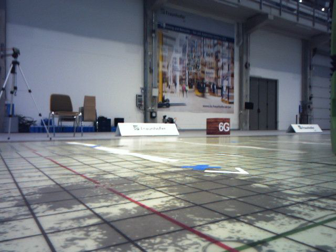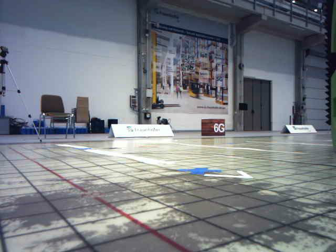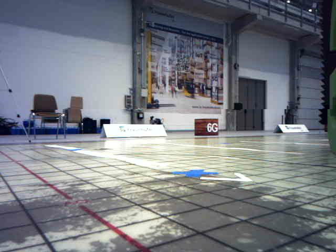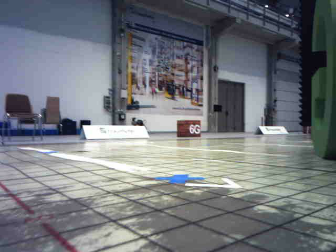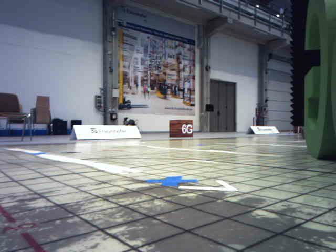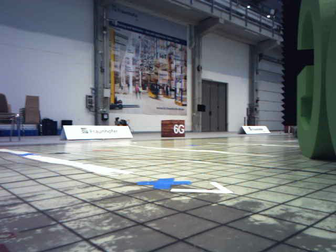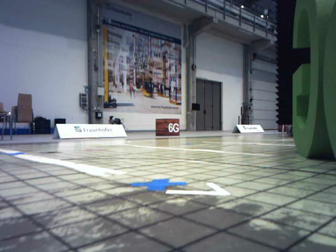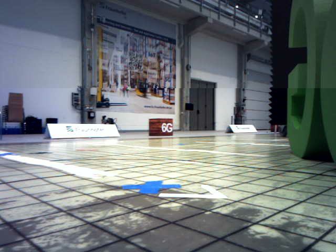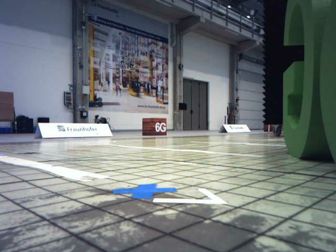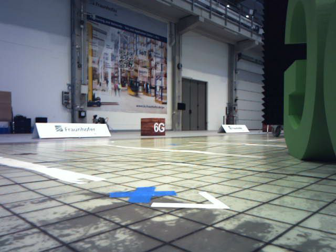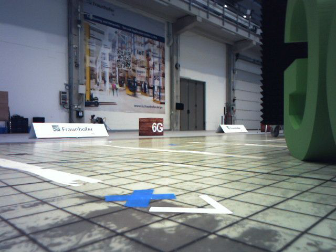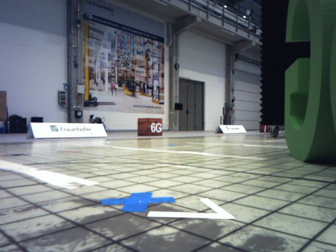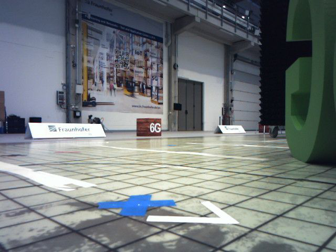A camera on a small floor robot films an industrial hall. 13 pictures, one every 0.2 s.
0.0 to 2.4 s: The scene slides to the left, as the camera pans about 15 degrees to its right. It travels forward, about 0.5 m, so what stands in front looms larger.
The film runs forward here.
